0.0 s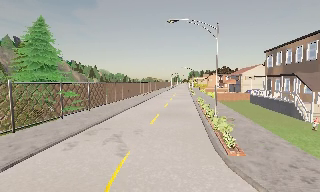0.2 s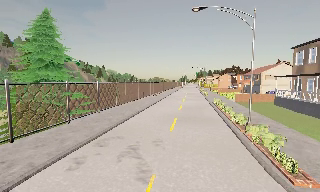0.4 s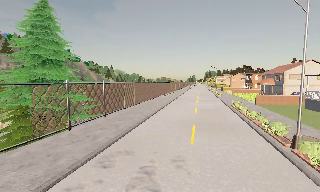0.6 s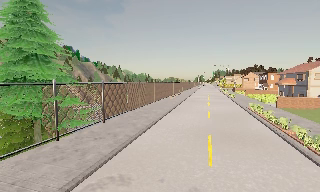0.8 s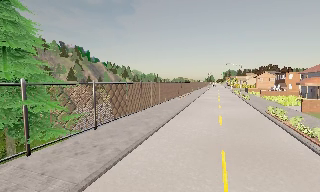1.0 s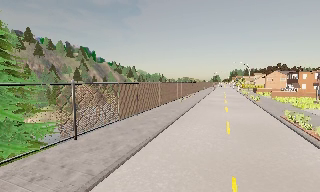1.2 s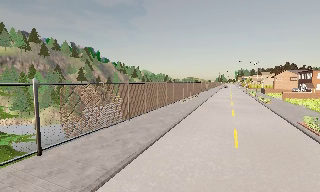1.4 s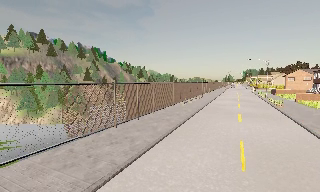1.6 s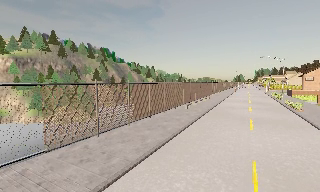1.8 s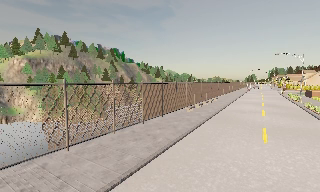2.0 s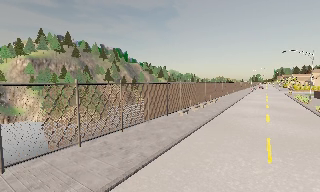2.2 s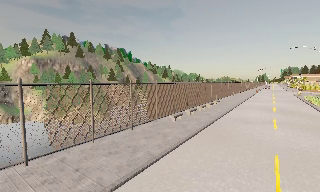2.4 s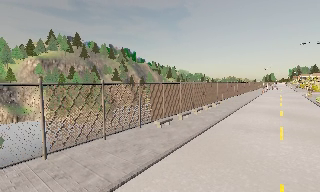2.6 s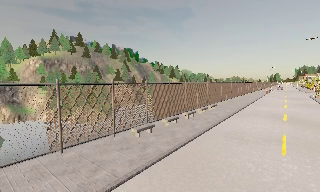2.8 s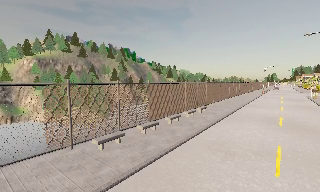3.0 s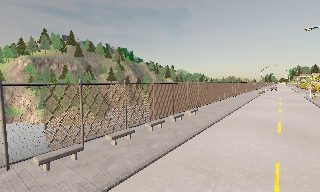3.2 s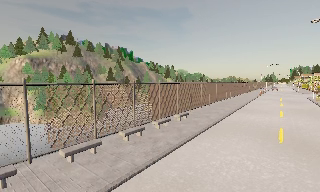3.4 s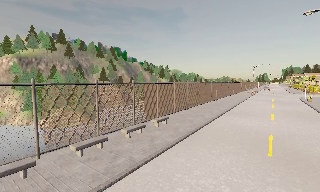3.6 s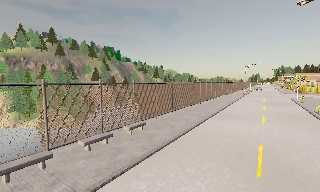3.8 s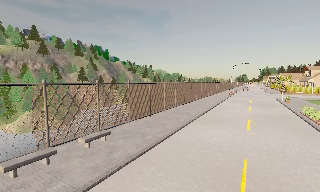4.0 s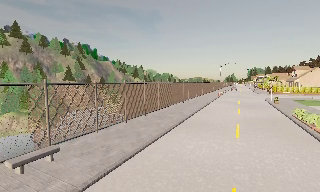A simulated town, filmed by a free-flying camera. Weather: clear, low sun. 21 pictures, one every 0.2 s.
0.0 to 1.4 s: The camera pans to its left, which is counterclockwise from overhead, by about 15 degrees. It travels forward, about 14 m, so what stands in front looms larger.
1.4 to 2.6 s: The camera pans to its left, which is counterclockwise from overhead, by about 15 degrees. It travels forward and to its right, about 14 m, so what stands in front looms larger.
2.6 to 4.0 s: The camera swings to its right by about 10 degrees, and the scene slides to the left. It travels forward and to its right, about 15 m, so what stands in front looms larger.
The film runs forward here.
